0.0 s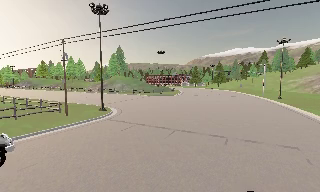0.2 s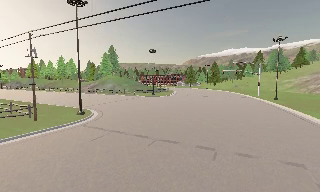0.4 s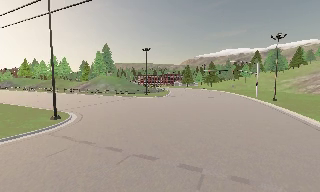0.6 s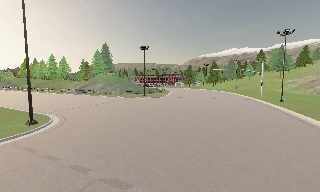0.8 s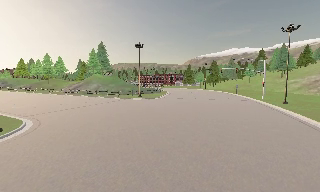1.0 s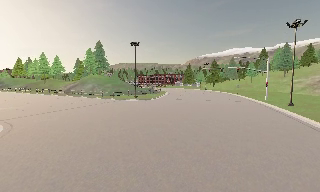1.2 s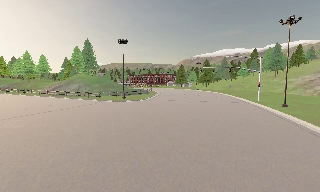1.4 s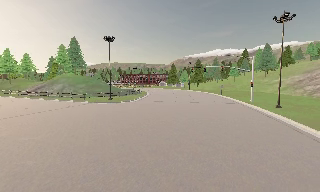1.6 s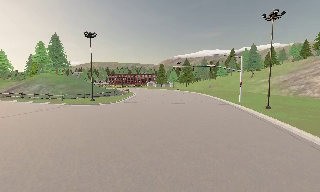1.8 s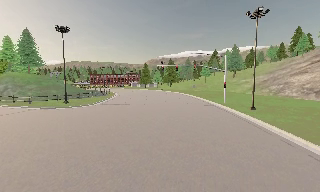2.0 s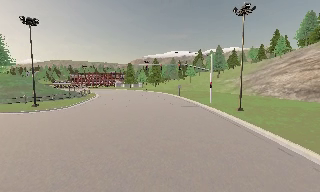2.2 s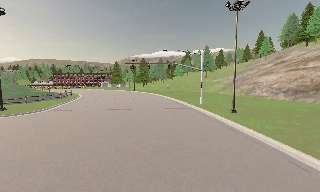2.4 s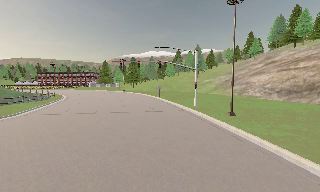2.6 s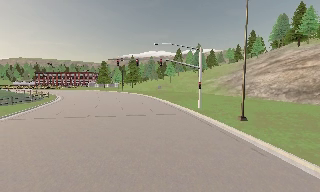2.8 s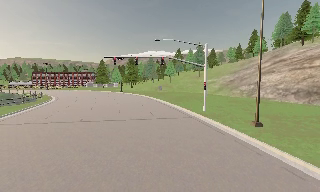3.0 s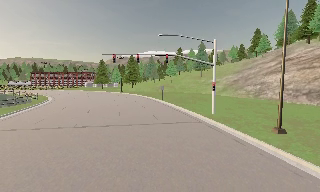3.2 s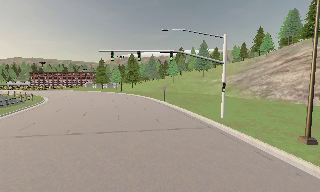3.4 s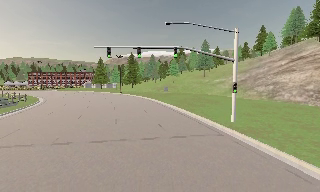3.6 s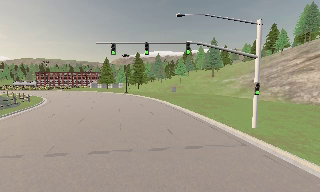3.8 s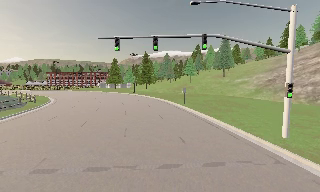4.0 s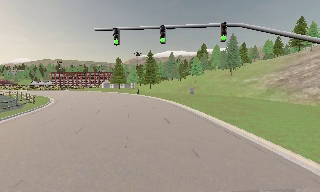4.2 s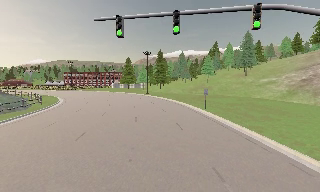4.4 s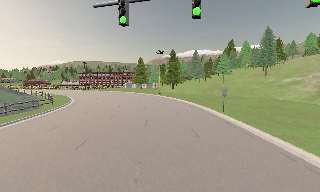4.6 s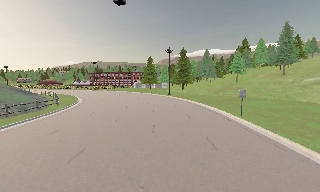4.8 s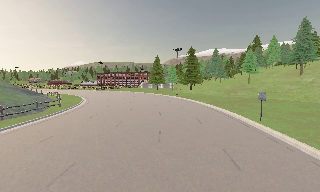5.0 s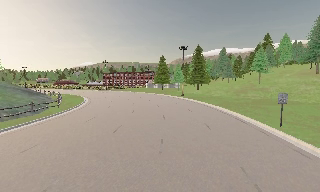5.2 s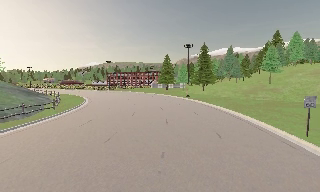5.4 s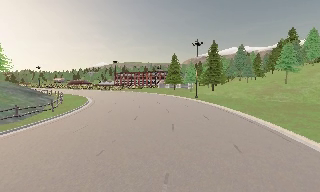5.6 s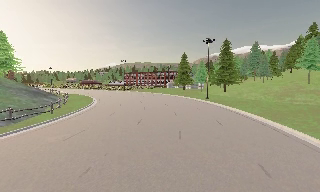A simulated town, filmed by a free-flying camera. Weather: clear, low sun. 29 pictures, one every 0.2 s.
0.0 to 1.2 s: The camera travels forward and to its right, about 13 m, so what stands in front looms larger.
1.2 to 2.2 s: The camera pans to its right, which is clockwise from overhead, by about 20 degrees. It travels forward, about 9 m, so what stands in front looms larger.
2.2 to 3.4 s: The camera travels forward, about 11 m, so what stands in front looms larger.
3.4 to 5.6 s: The scene slides to the right, as the camera pans about 30 degrees to its left. It travels forward, about 19 m.
The film runs forward here.
